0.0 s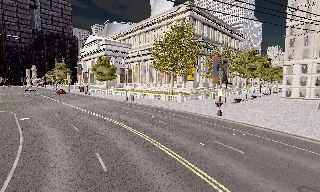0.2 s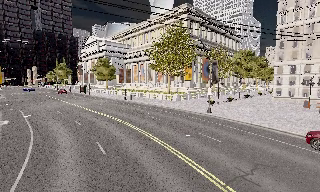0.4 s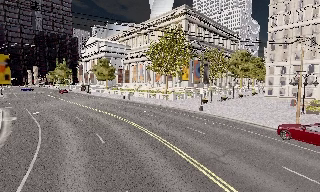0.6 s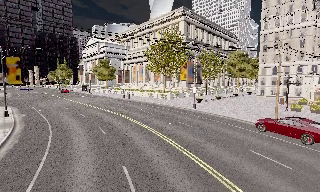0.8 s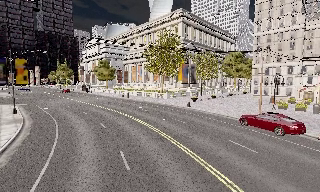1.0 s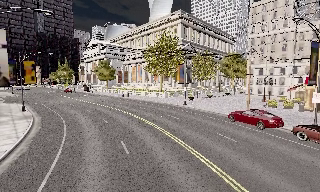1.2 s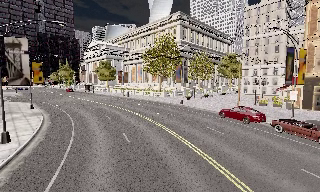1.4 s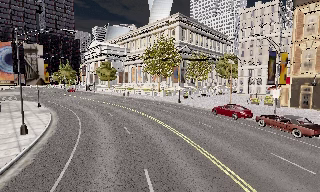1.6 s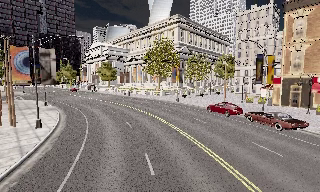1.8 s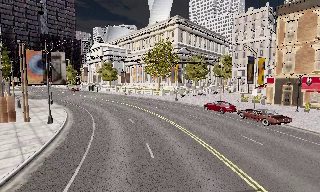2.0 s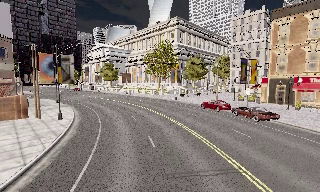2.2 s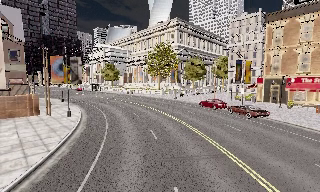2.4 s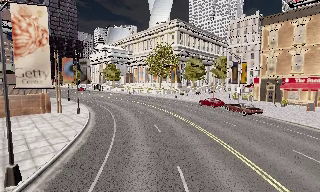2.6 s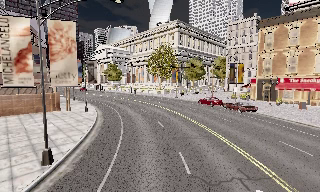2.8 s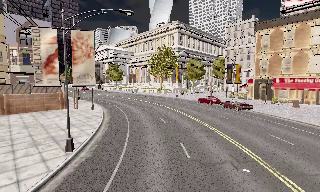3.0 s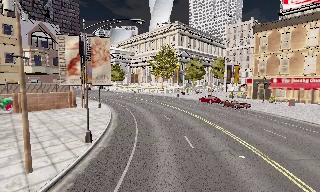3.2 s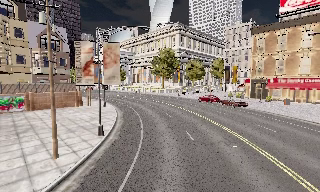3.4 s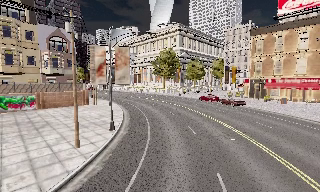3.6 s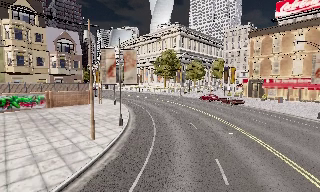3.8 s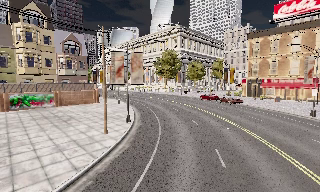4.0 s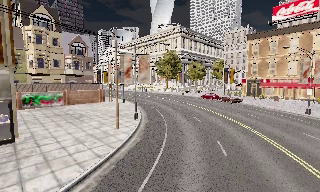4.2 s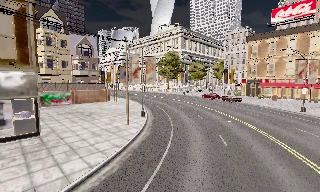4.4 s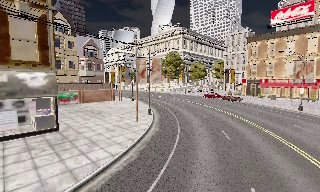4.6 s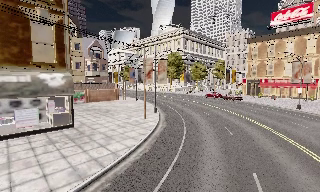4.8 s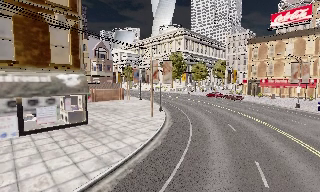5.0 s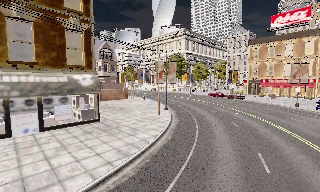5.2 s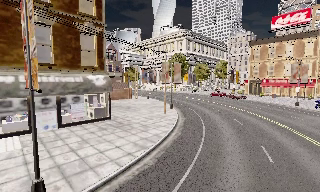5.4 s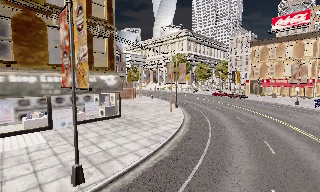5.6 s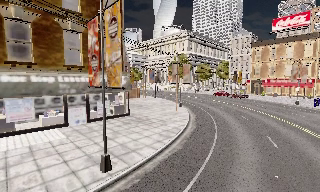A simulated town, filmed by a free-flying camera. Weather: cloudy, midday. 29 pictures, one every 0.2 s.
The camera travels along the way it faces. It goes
backward.
0.0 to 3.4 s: The camera travels backward, about 25 m, so what stands in front gets smaller.
3.4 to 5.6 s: The camera travels backward and to its left, about 14 m, so what stands in front gets smaller.
The film runs forward here.
